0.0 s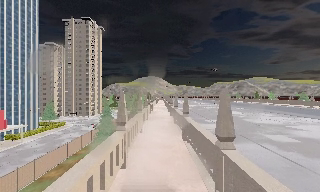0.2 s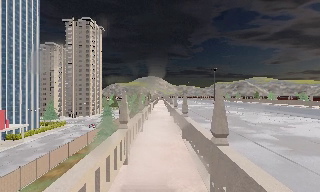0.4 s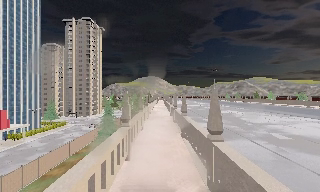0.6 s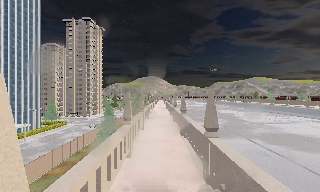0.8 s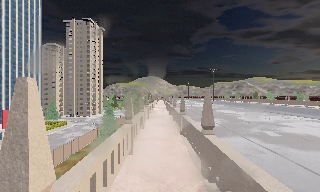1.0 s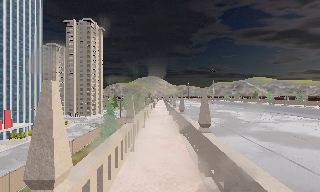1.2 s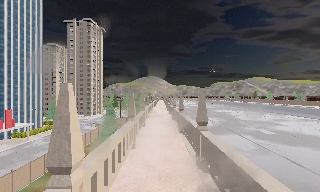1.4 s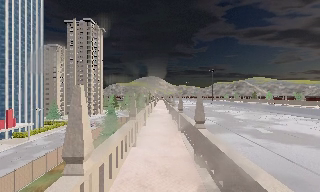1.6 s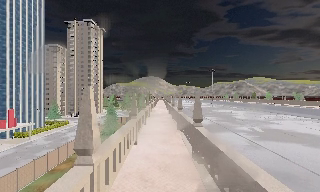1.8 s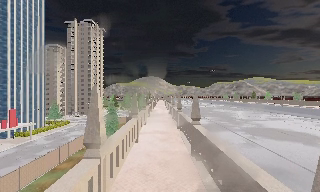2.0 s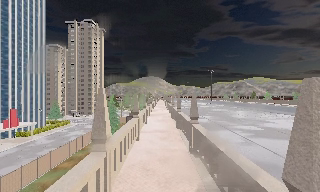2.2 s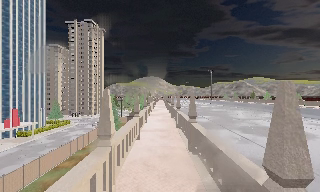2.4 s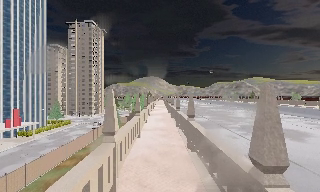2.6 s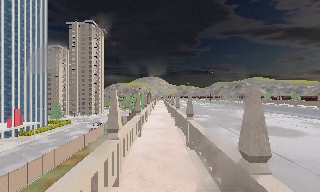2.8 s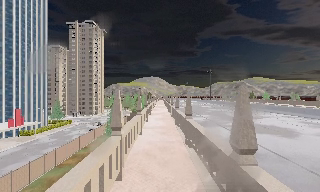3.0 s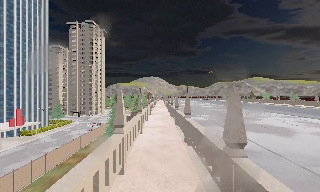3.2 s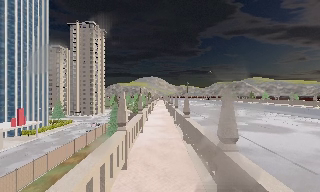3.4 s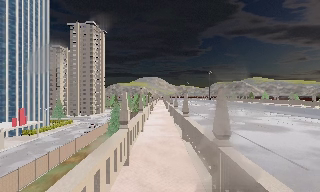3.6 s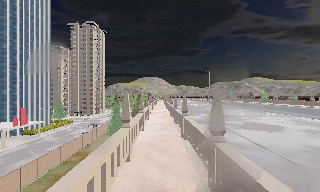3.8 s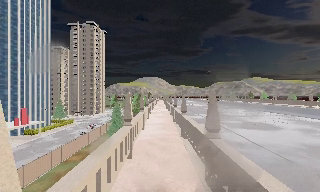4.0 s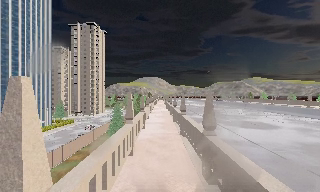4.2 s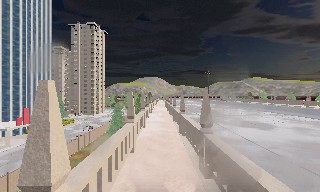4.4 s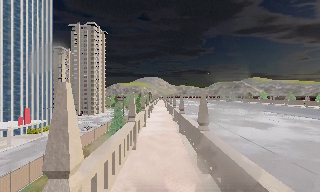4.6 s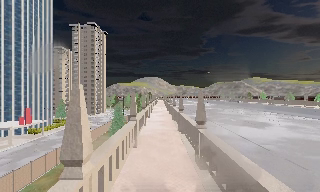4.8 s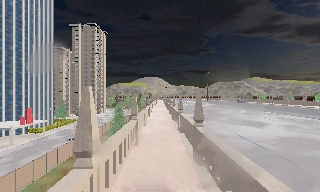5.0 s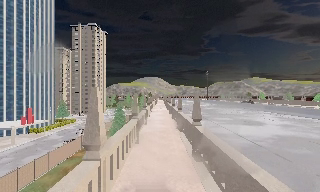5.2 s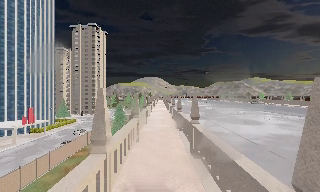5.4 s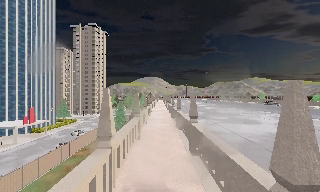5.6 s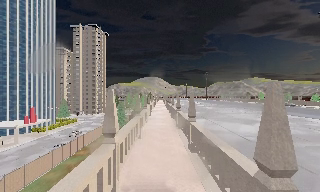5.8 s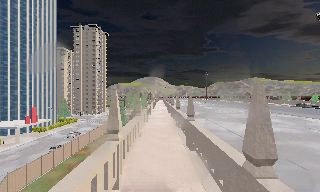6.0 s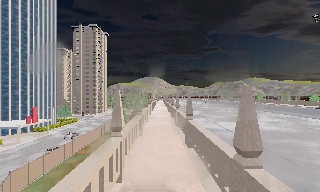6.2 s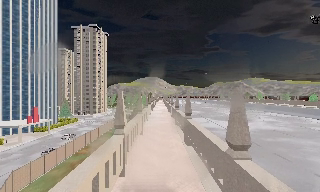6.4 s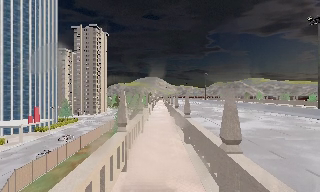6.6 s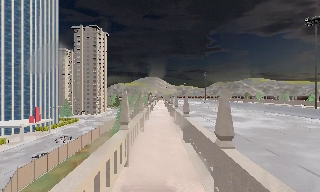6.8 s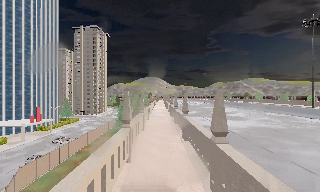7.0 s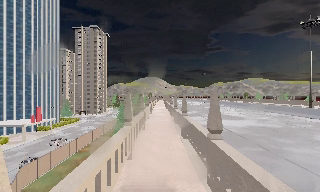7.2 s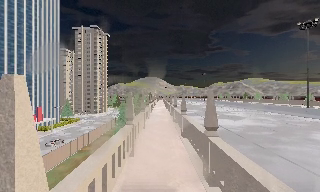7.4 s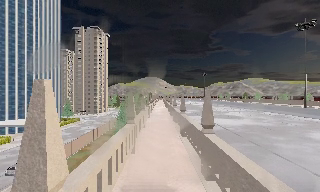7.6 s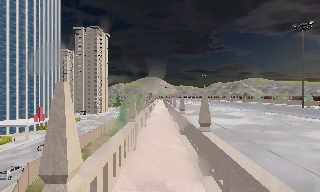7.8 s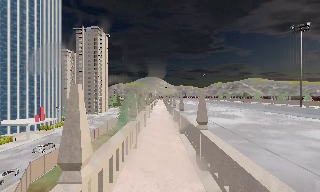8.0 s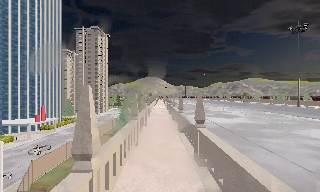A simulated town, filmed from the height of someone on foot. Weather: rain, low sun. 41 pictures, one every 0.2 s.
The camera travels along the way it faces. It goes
backward.
0.0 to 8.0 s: The camera travels backward, about 14 m, so what stands in front gets smaller.
The film runs backward here.
